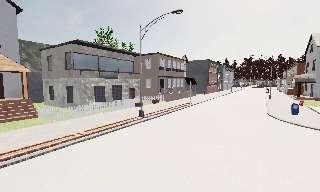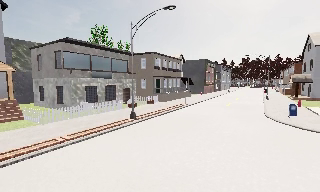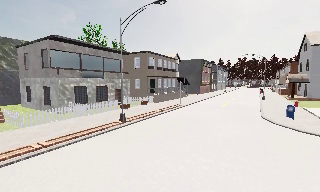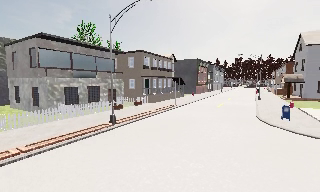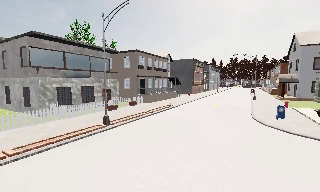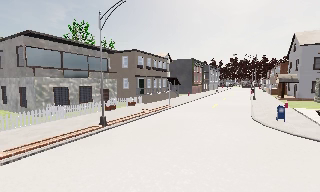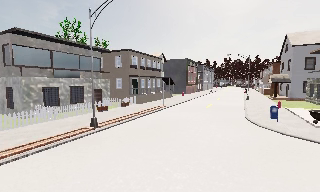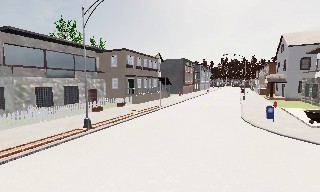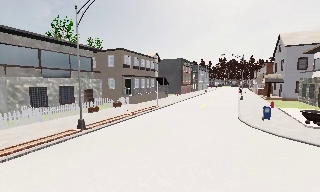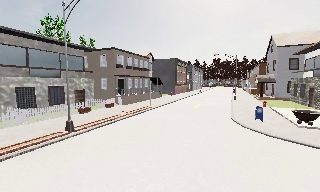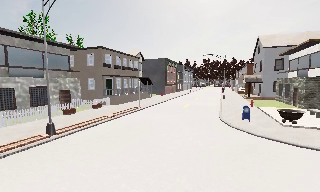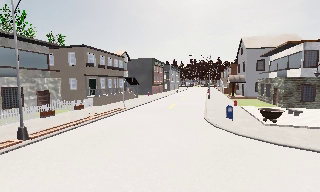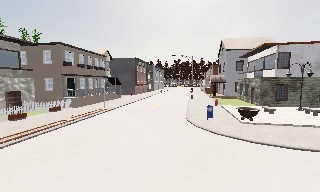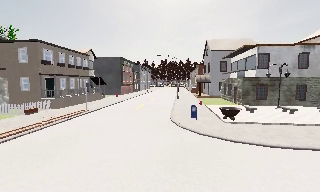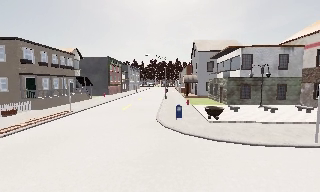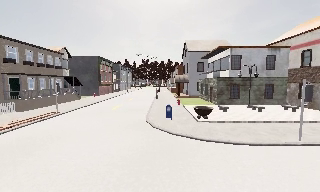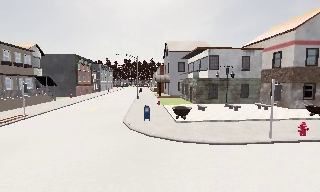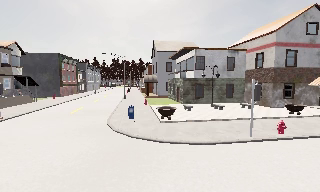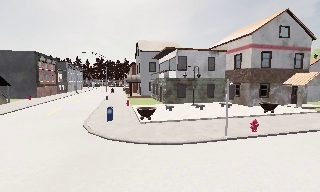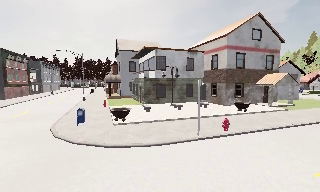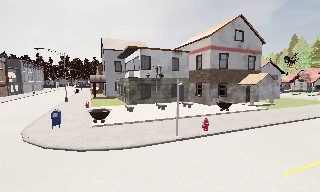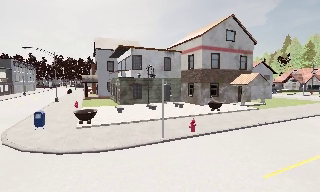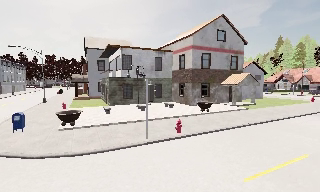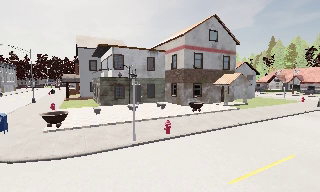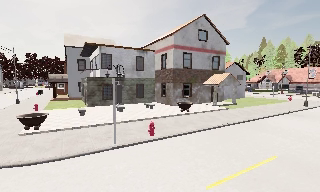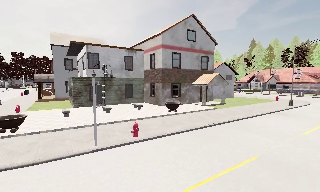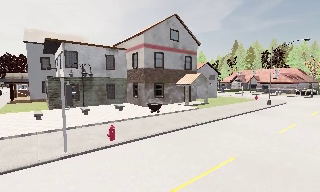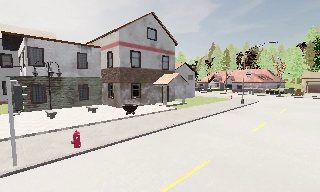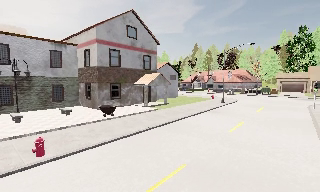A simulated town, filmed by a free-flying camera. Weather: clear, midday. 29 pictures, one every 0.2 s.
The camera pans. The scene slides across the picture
to the left.
The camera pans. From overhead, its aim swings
clockwise.
0.0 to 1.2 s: The camera travels forward and to its right, about 3 m, so what stands in front looms larger. It loses speed.
1.2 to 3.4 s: The camera pans to its right, which is clockwise from overhead, by about 35 degrees. It travels to its right and forward, about 3.5 m, so close, fixed things drift to the left.
3.4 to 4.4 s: The camera swings to its right by about 15 degrees, and the scene slides to the left. It travels to its right, about 3 m, so close, fixed things drift to the left.
4.4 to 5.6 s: The camera swings to its right by about 25 degrees, and the scene slides to the left. It travels to its right and forward, about 3.5 m, so close, fixed things drift to the left.
The film runs forward here.
